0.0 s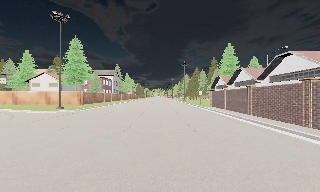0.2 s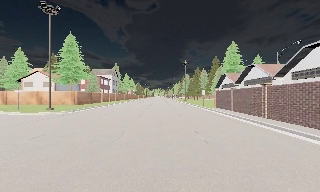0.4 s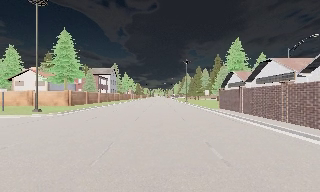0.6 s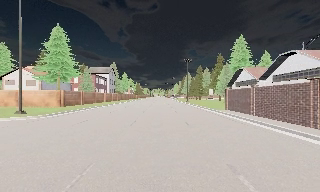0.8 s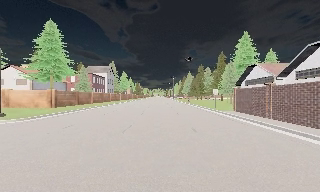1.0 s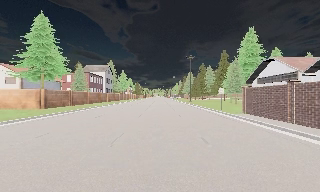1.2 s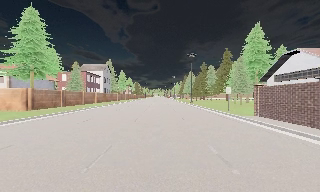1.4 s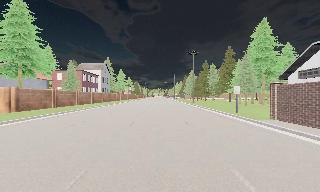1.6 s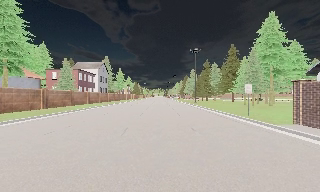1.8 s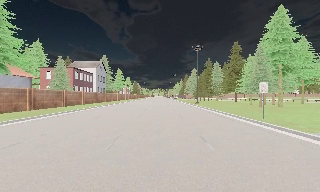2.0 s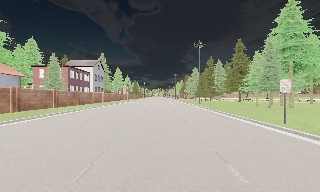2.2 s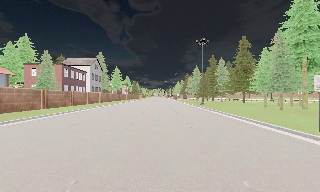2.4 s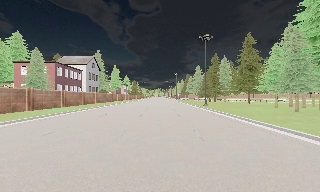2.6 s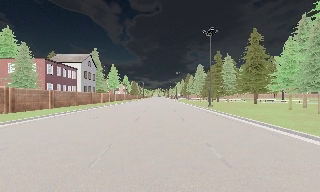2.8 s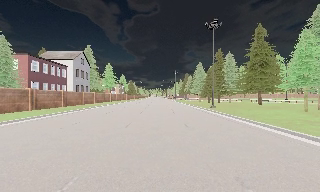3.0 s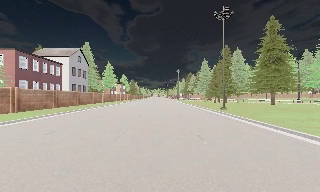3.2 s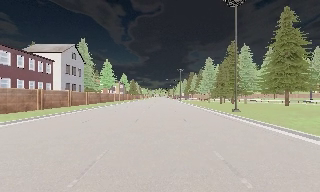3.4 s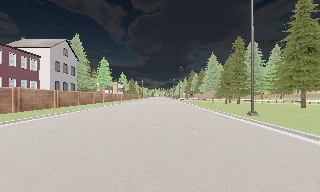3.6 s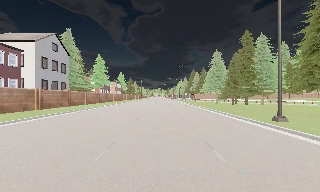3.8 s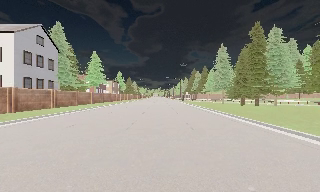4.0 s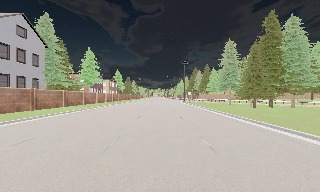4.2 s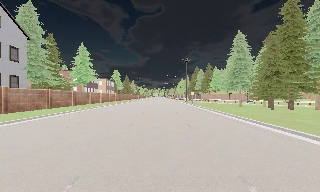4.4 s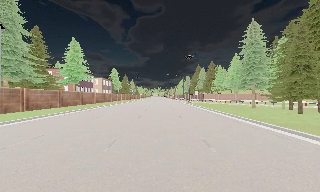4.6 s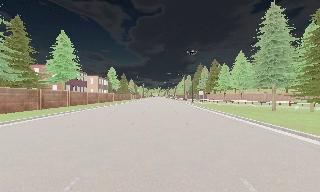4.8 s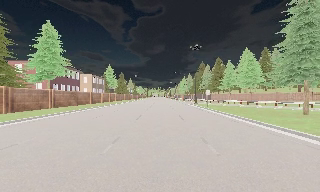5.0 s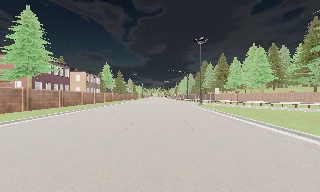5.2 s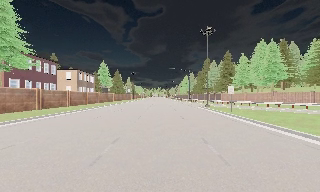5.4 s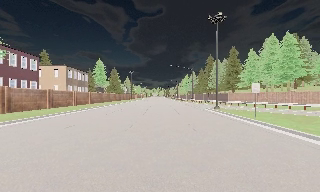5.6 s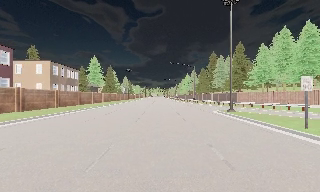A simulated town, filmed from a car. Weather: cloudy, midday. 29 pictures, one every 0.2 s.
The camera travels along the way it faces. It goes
forward.
0.0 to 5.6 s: The camera travels forward, about 80 m, so what stands in front looms larger. It gains speed.
The film runs forward here.
